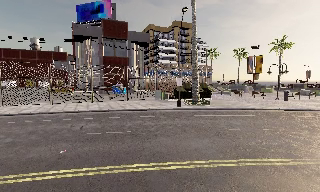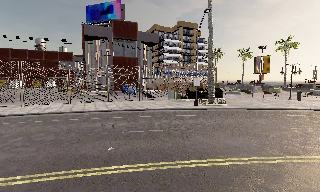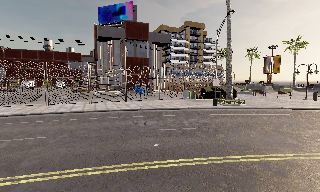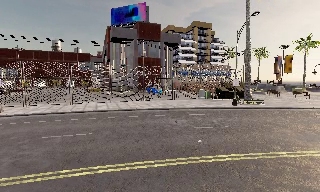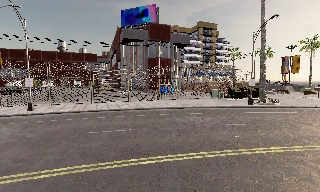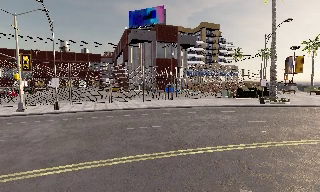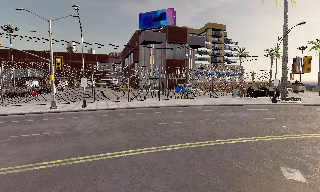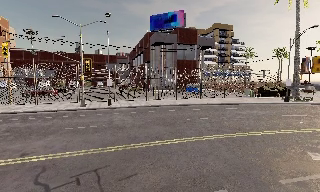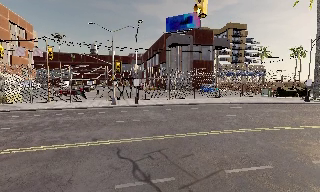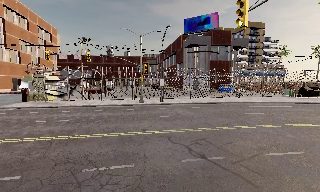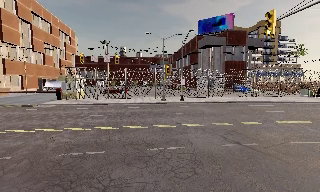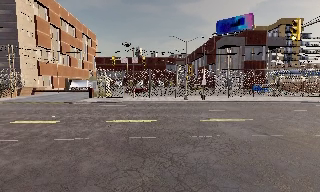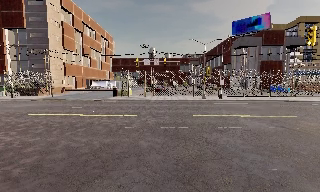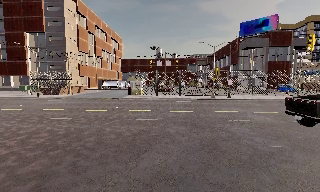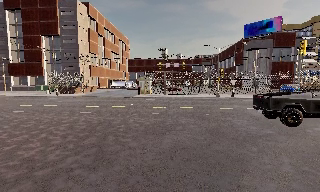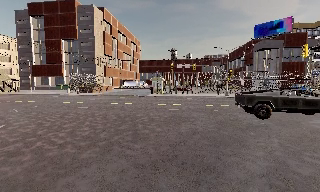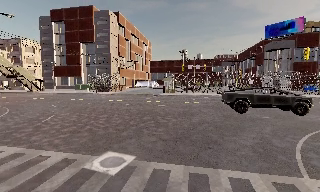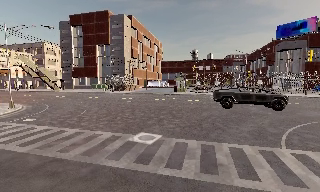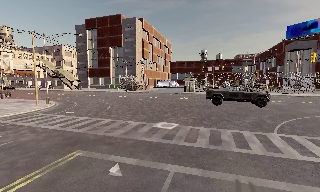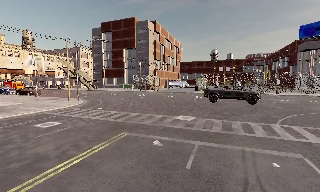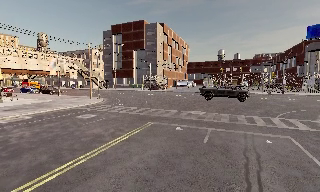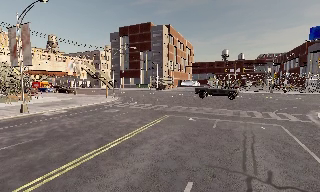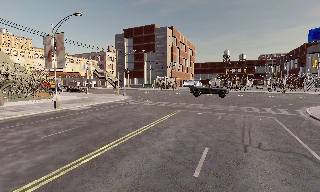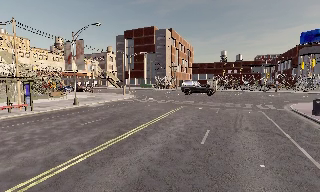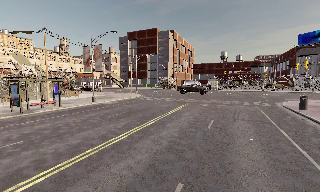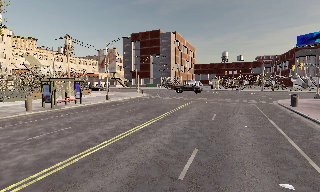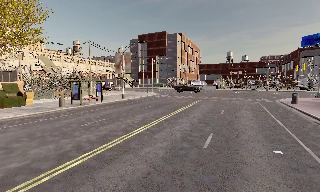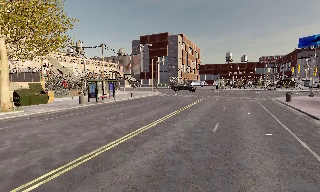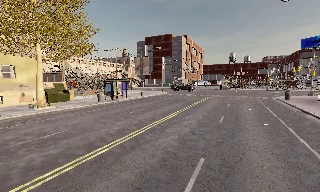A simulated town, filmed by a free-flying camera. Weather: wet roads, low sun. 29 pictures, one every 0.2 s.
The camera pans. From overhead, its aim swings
counterclockwise.
The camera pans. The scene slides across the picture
to the right.
0.0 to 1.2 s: The camera travels to its left, about 11 m, so close, fixed things drift to the right.
1.2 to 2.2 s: The camera pans to its left, which is counterclockwise from overhead, by about 15 degrees. It travels to its left and backward, about 10 m, so close, fixed things drift to the right.
2.2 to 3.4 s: The scene slides to the right, as the camera pans about 20 degrees to its left. It travels backward, about 12 m, so what stands in front gets smaller.
3.4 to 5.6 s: The camera swings to its left by about 10 degrees, and the scene slides to the right. It travels backward and to its left, about 25 m, so what stands in front gets smaller.
The film runs backward here.
